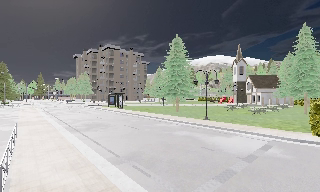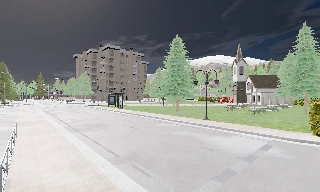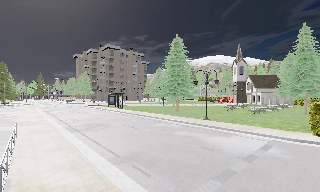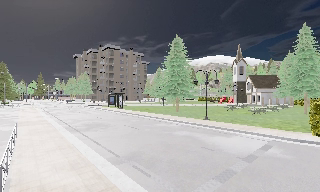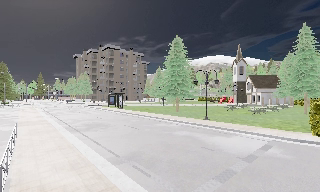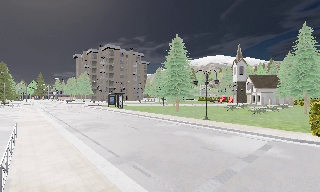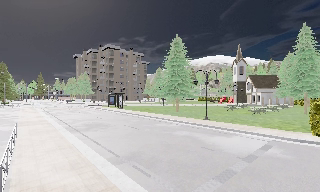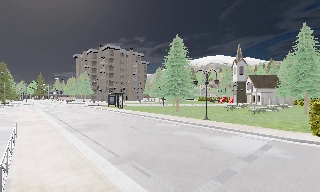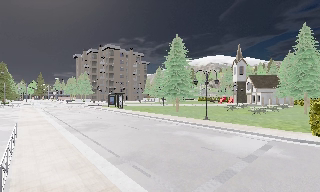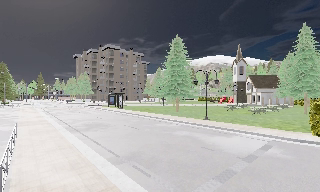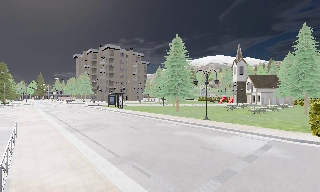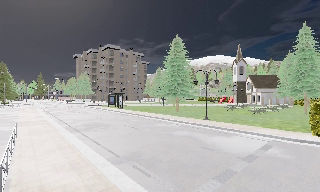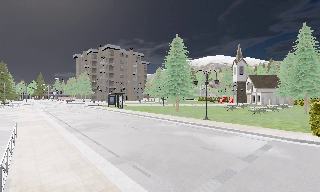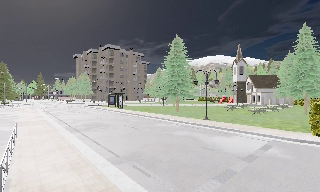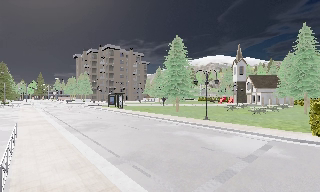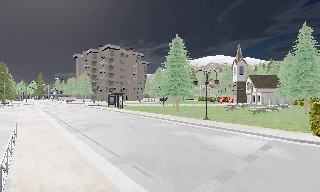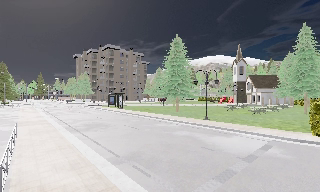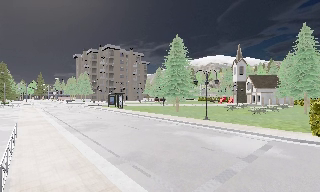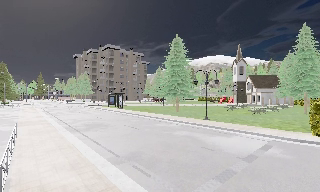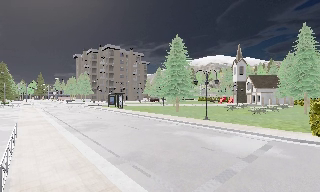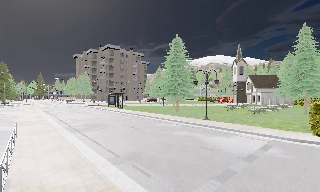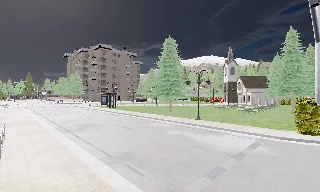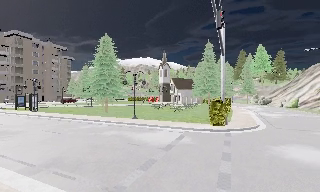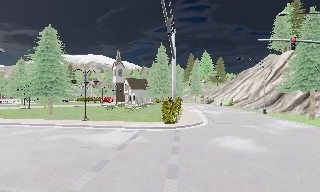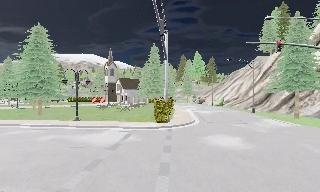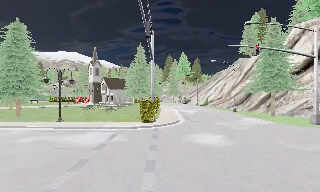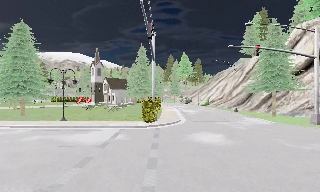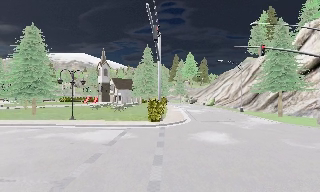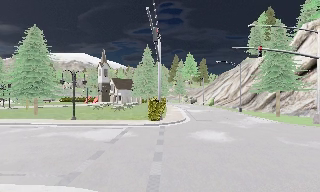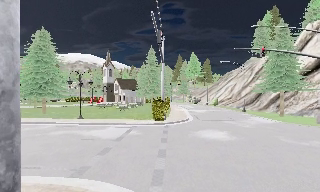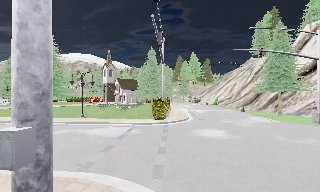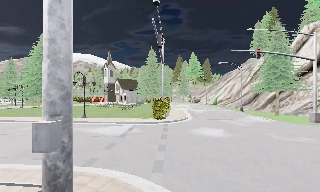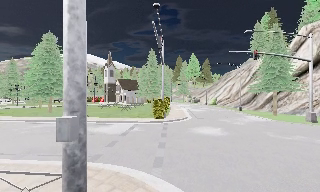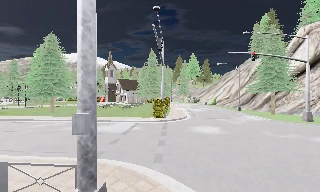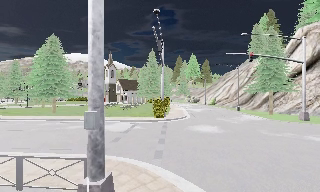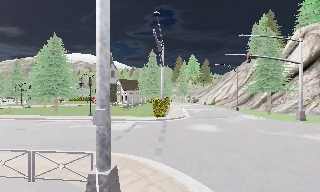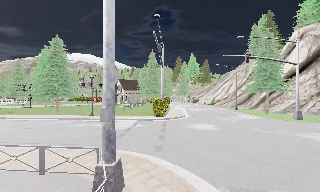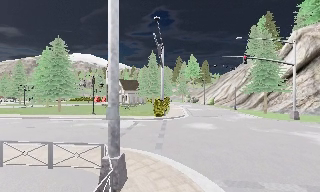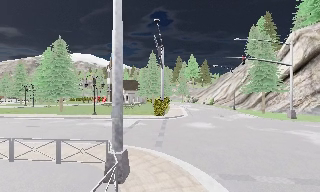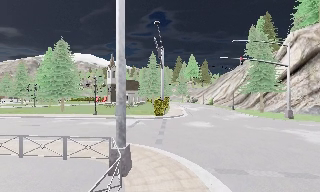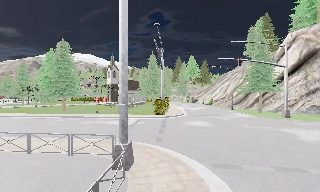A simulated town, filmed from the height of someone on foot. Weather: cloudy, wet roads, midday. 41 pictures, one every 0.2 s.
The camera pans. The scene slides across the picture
to the left.
The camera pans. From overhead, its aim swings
clockwise.
0.0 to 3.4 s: The camera keeps its place and its aim.
3.4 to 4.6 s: The camera pans to its right, which is clockwise from overhead, by about 40 degrees. It travels backward, about 0.5 m. It gains speed.
4.6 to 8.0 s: The camera travels backward, about 6 m, so what stands in front gets smaller.
The film runs backward here.
